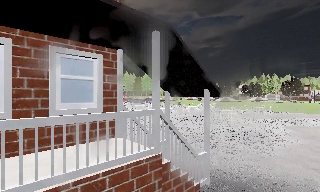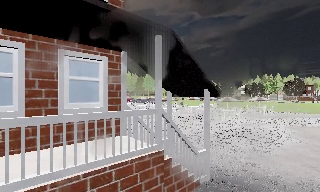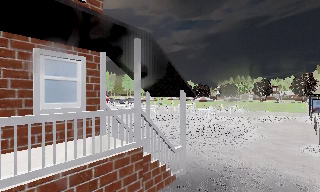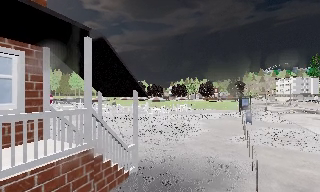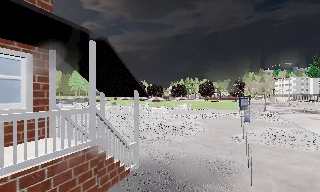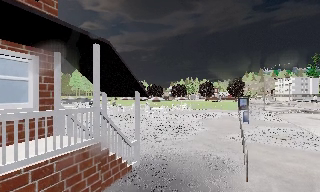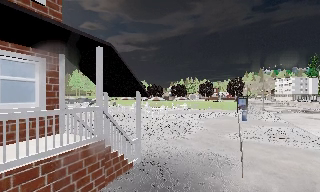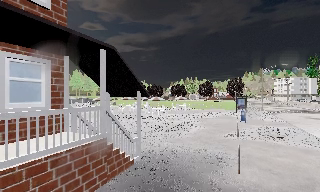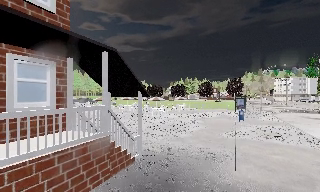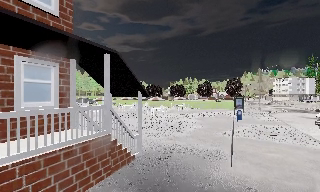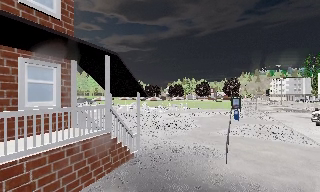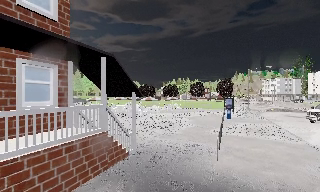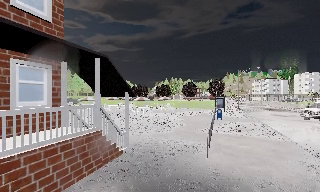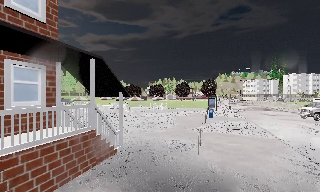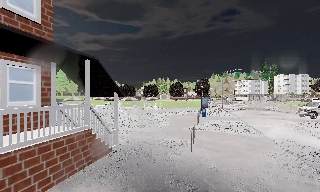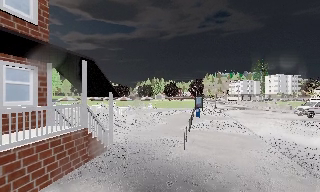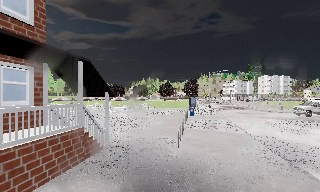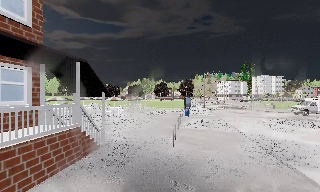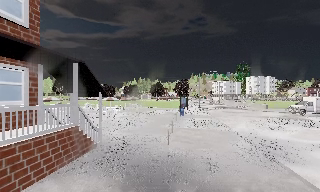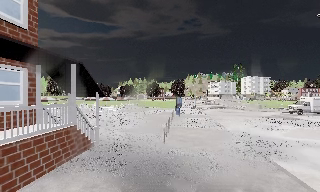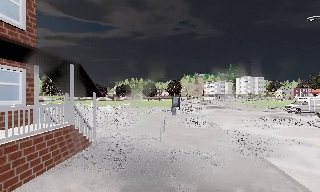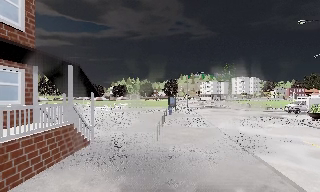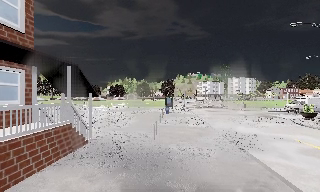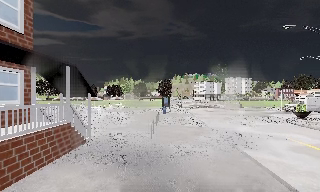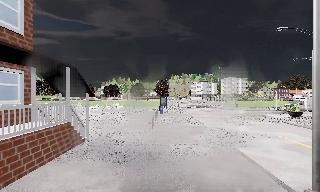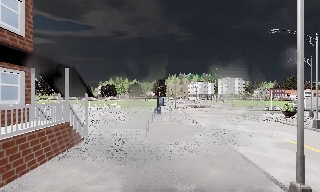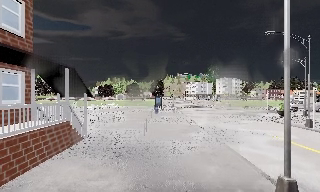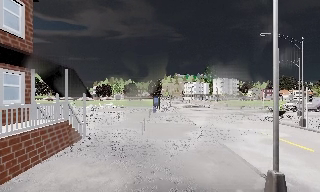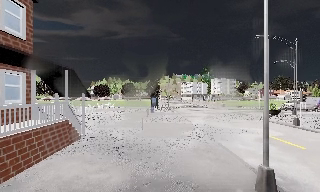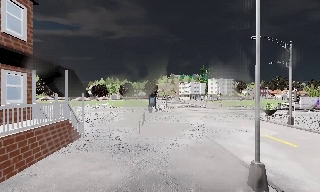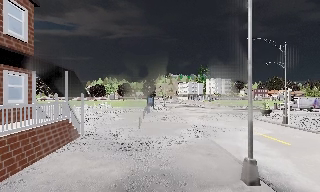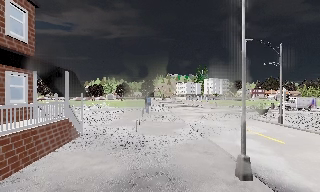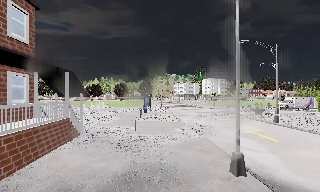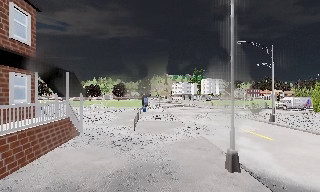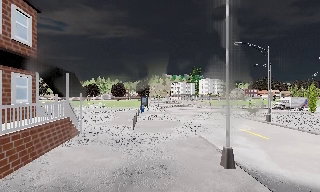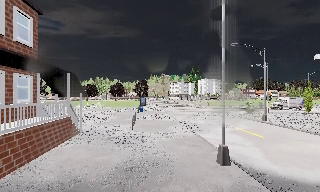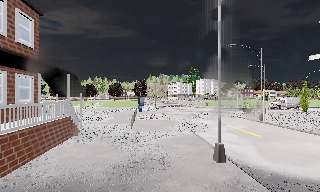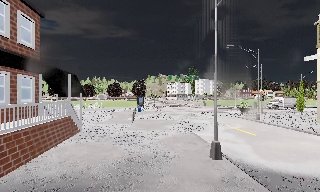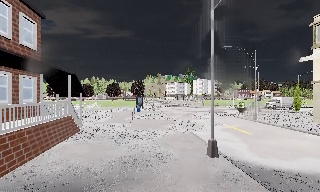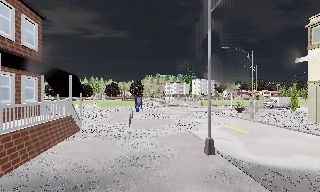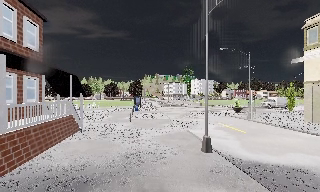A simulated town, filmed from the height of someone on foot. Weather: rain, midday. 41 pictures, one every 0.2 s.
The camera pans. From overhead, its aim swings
clockwise.
The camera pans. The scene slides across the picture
to the left.
0.0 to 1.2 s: The scene slides to the left, as the camera pans about 25 degrees to its right. It travels backward, about 1.5 m, so what stands in front gets smaller.
1.2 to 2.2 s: The camera travels backward, about 1 m, so what stands in front gets smaller.
2.2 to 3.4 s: The camera swings to its right by about 10 degrees, and the scene slides to the left. It travels backward, about 1.5 m, so what stands in front gets smaller.
3.4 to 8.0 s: The camera pans to its right, which is clockwise from overhead, by about 20 degrees. It travels backward, about 5 m, so what stands in front gets smaller.
The film runs backward here.
